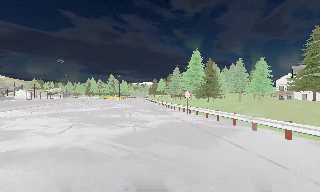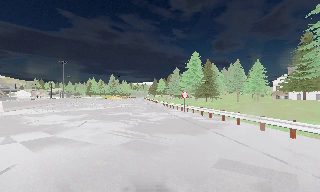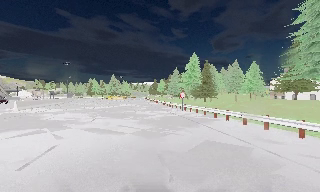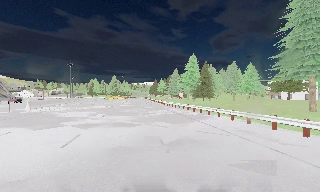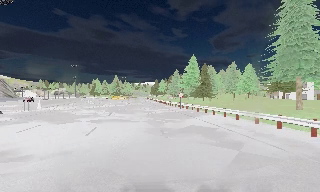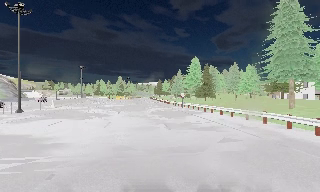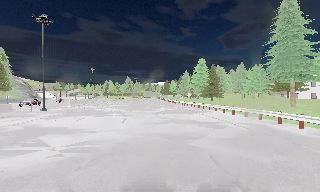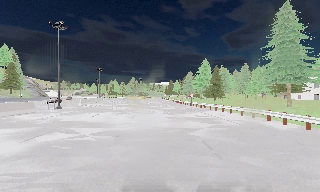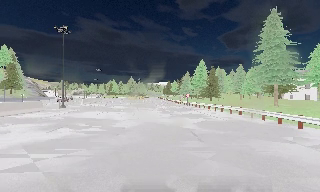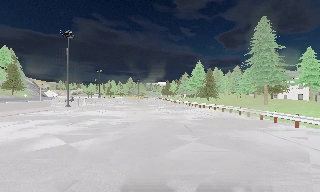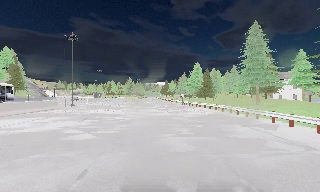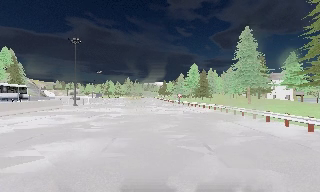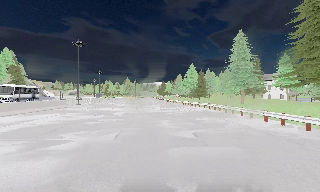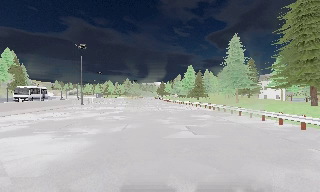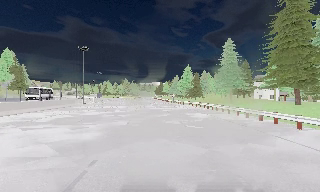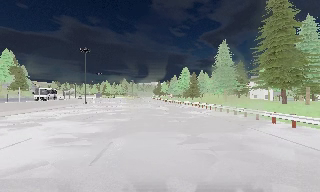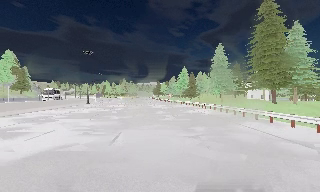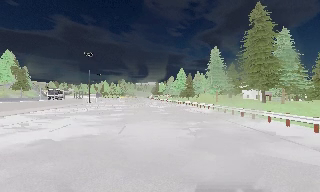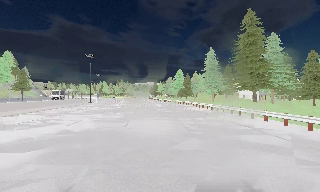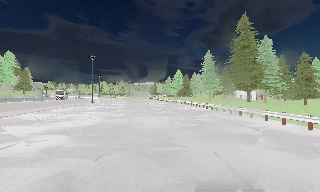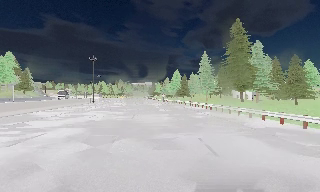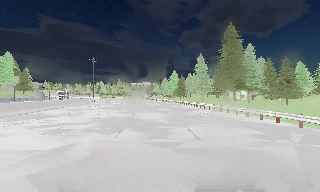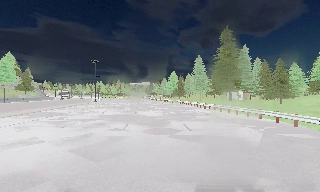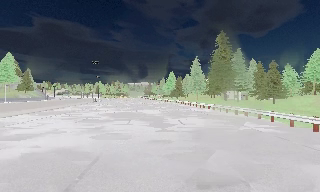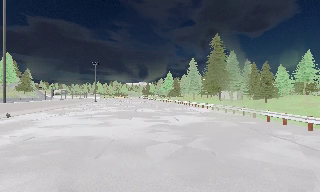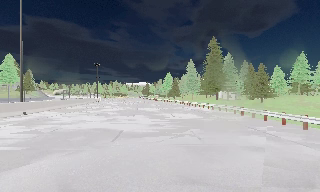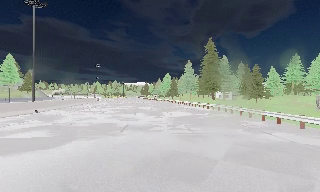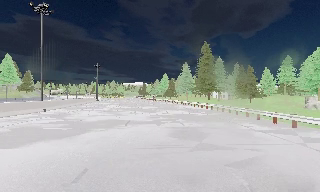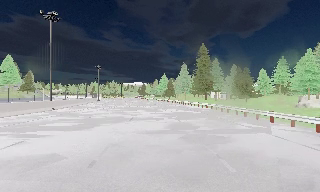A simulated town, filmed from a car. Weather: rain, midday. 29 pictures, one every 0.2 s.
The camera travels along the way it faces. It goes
backward.
0.0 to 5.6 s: The camera travels backward, about 45 m, so what stands in front gets smaller.
The film runs backward here.
